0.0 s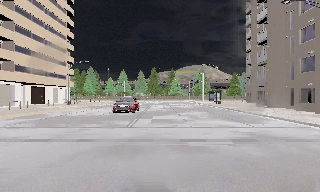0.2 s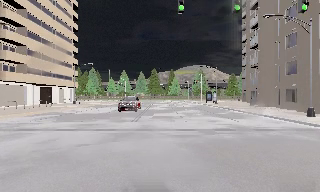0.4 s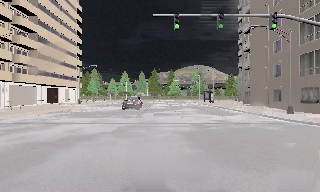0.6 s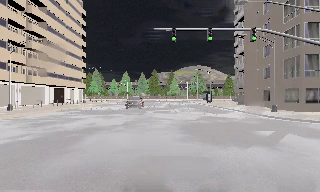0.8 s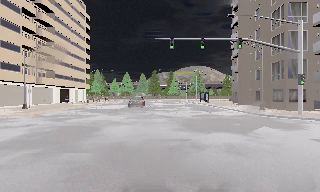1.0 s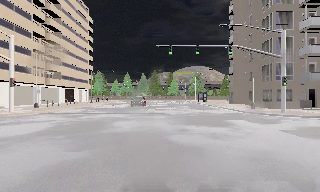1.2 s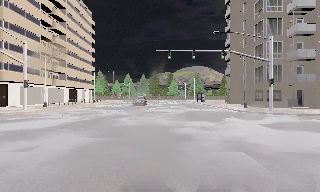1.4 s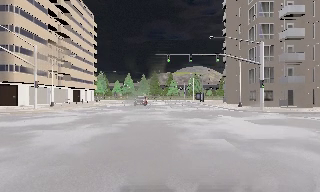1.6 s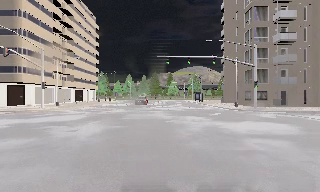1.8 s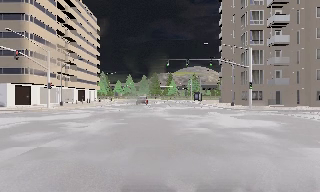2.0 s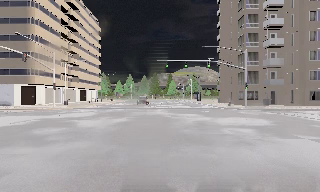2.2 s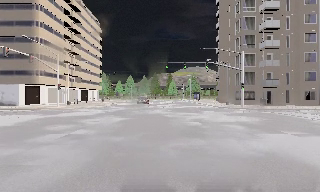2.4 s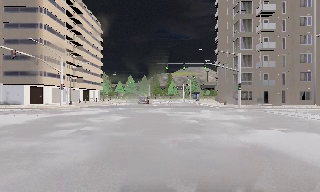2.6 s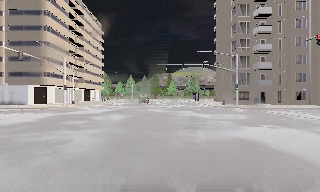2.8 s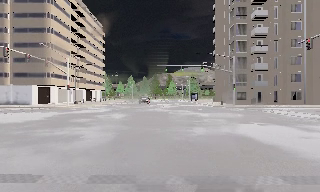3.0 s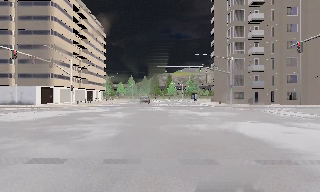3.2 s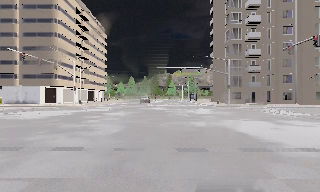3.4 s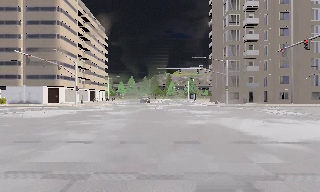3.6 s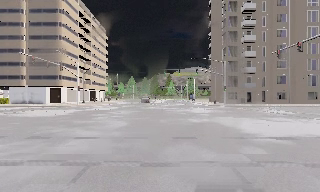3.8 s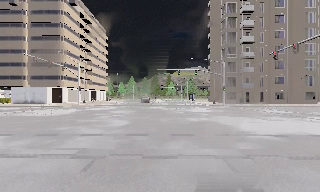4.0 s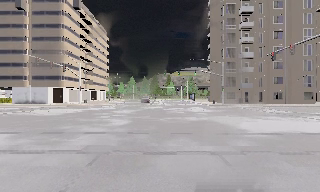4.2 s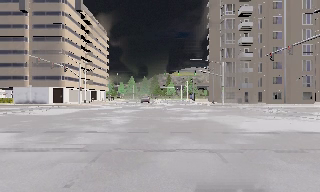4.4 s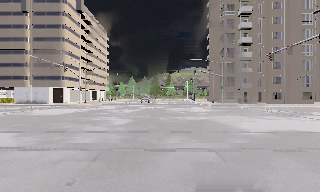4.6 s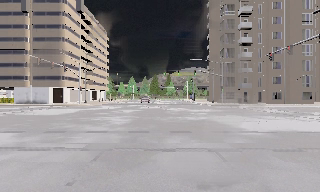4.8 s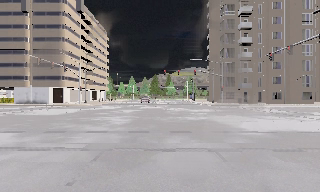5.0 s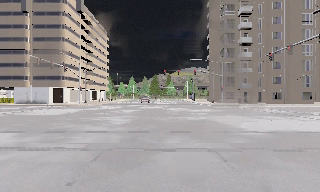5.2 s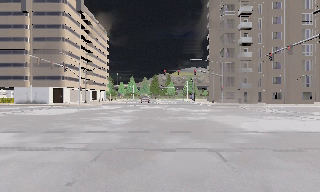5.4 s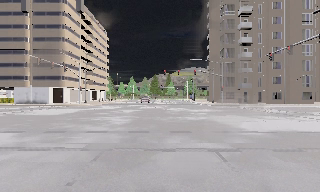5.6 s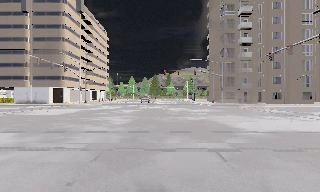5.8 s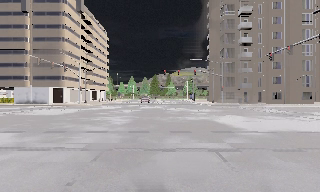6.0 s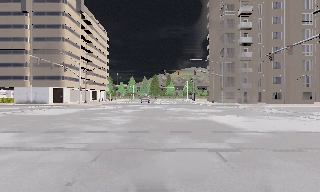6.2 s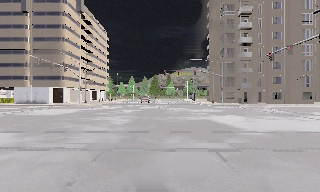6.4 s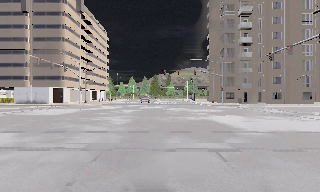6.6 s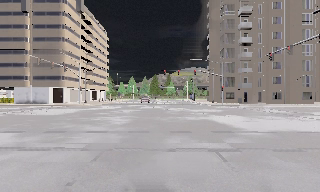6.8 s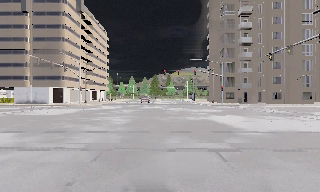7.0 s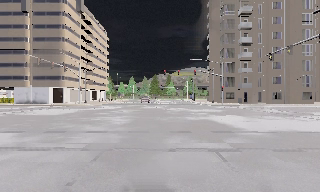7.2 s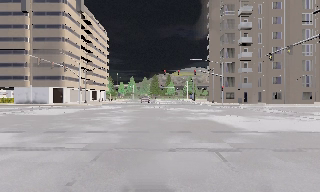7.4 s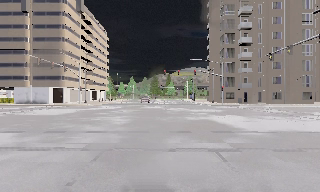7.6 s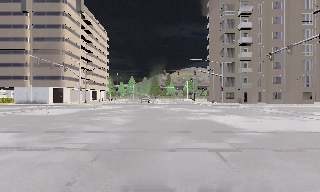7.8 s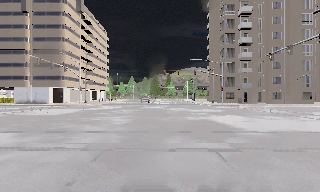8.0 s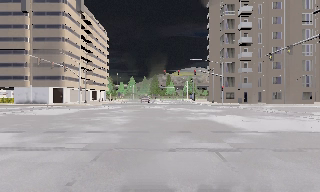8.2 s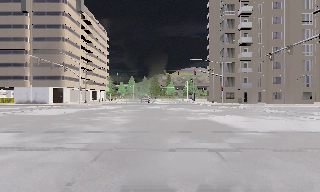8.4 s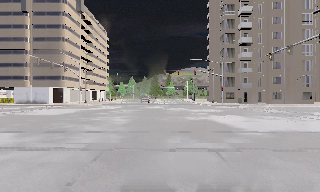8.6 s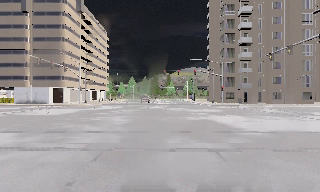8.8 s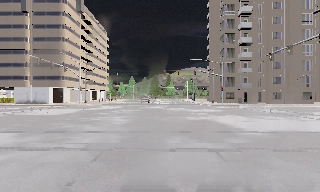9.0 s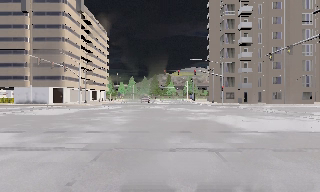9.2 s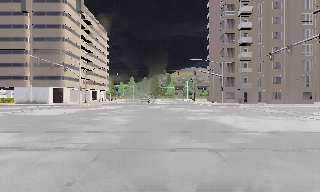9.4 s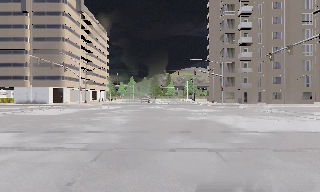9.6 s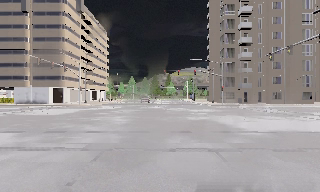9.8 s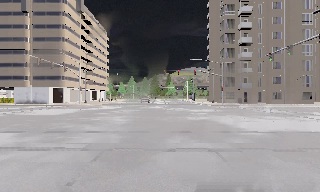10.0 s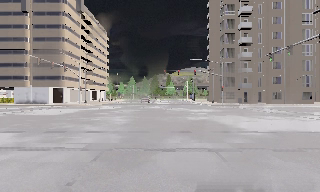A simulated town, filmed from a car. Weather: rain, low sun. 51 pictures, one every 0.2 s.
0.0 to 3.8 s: The camera travels backward, about 25 m, so what stands in front gets smaller. It loses speed.
3.8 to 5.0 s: The camera travels backward, about 0.5 m, so what stands in front gets smaller. It loses speed.
5.0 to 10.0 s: The camera keeps its place and its aim.
The film runs backward here.
